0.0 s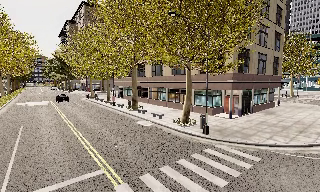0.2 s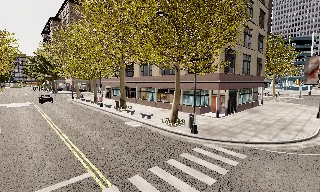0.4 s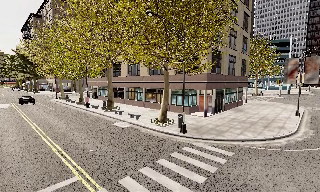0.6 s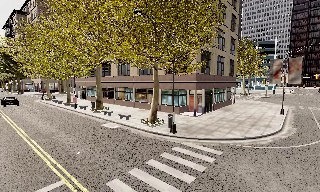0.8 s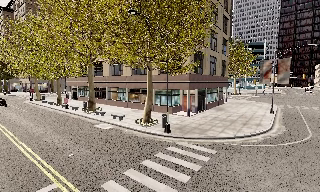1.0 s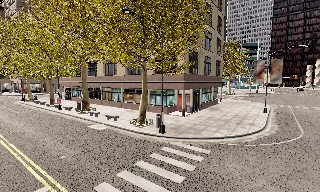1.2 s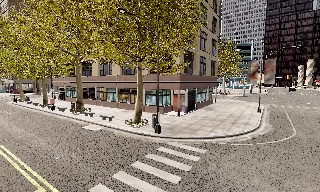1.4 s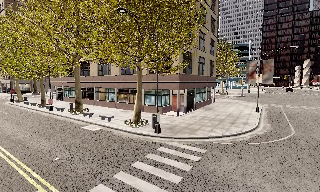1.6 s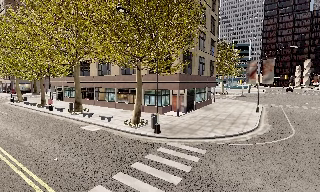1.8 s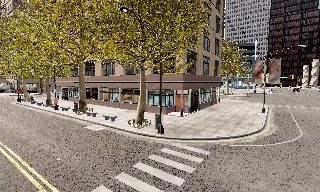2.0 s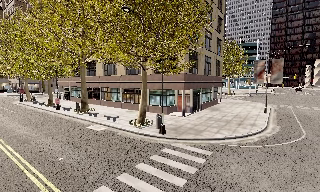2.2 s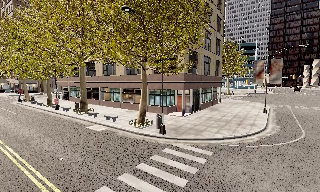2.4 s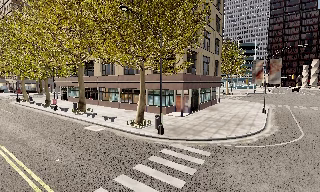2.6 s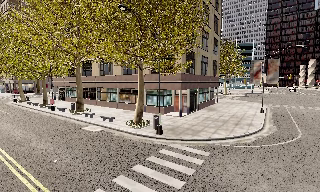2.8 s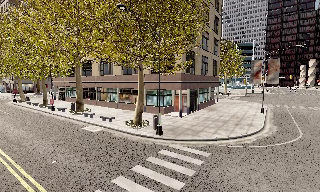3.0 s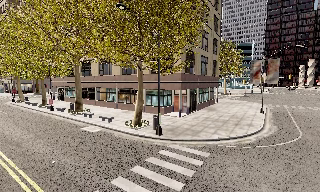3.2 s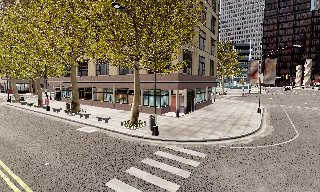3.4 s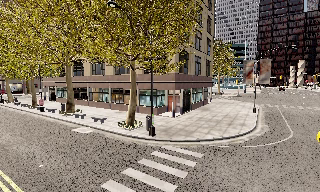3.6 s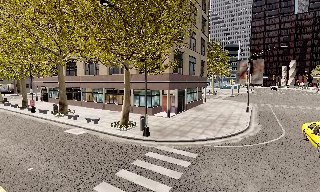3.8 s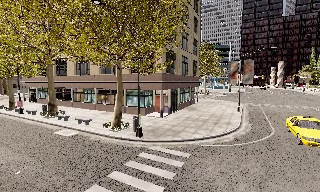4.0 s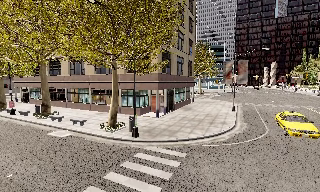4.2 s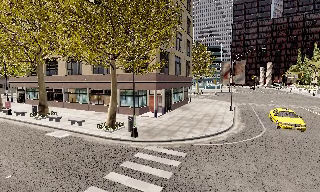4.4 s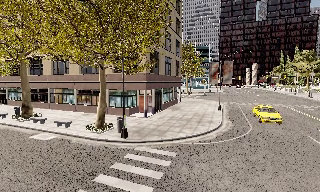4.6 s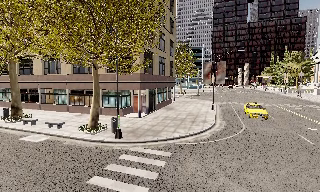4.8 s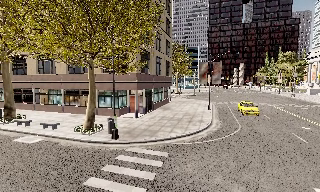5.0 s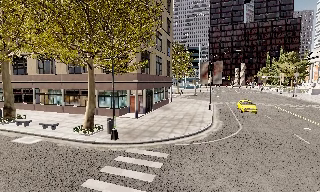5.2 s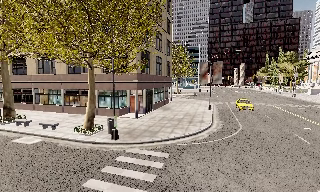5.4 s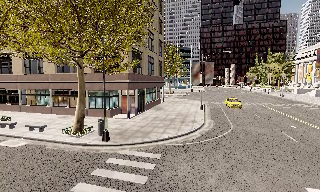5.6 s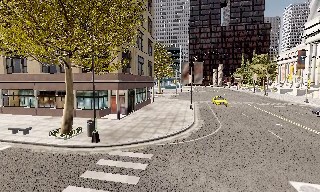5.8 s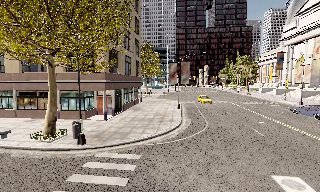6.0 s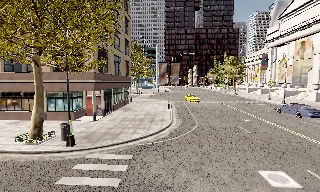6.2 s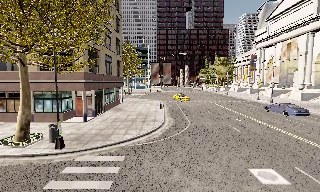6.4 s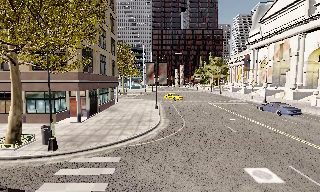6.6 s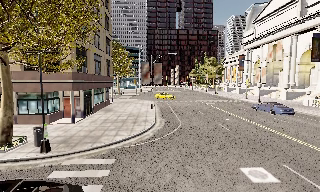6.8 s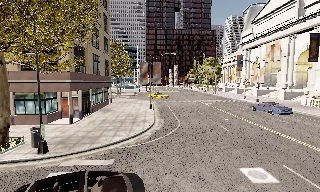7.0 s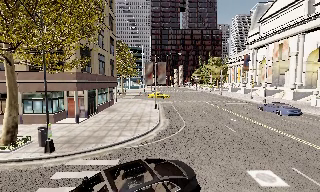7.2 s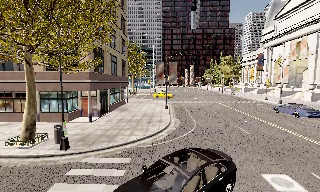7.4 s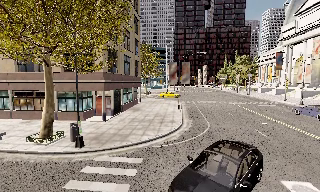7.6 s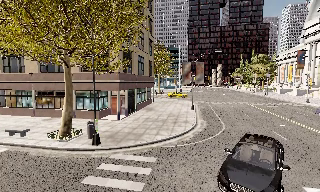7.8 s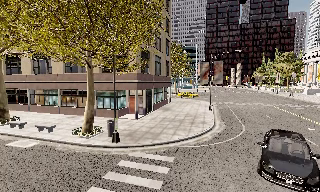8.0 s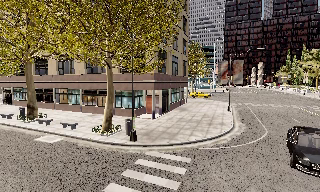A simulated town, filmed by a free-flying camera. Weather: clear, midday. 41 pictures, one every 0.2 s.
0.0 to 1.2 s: The scene slides to the left, as the camera pans about 20 degrees to its right.
1.2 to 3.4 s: The camera travels forward, about 0.5 m, so what stands in front looms larger.
3.4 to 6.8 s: The scene slides to the left, as the camera pans about 35 degrees to its right. It travels forward and to its left, about 1 m.
6.8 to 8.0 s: The scene slides to the right, as the camera pans about 25 degrees to its left.
The film runs backward here.
